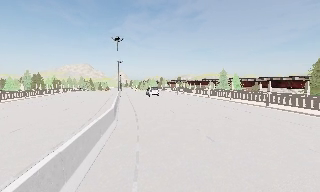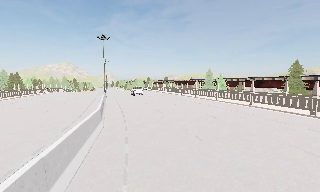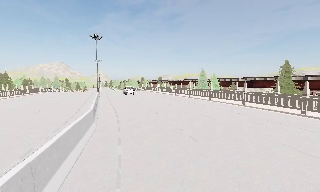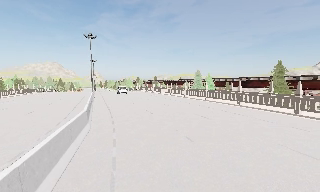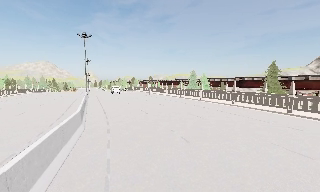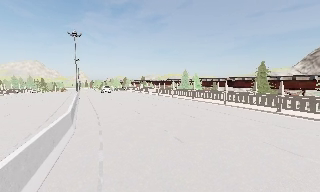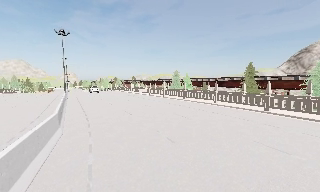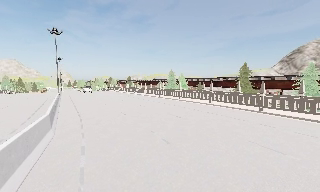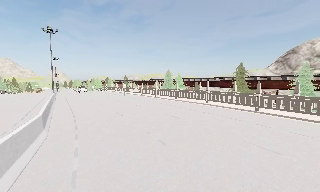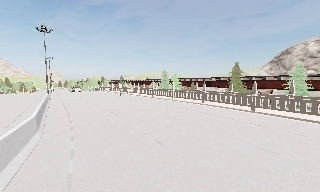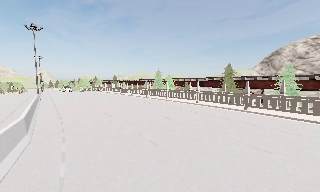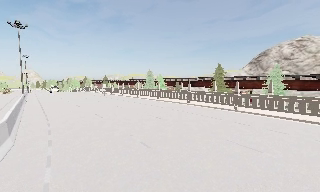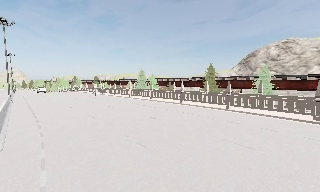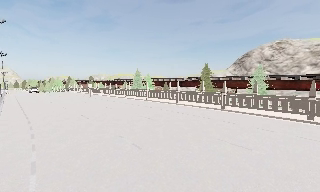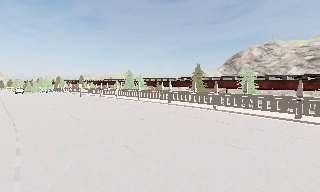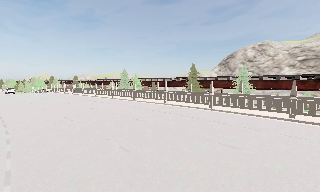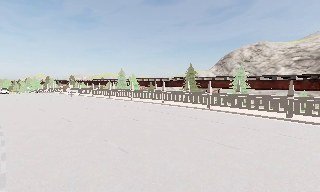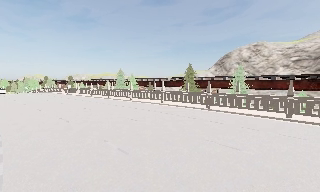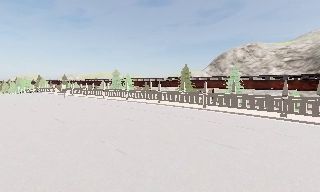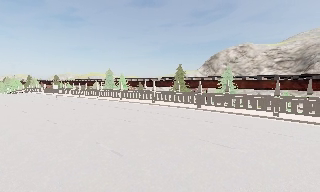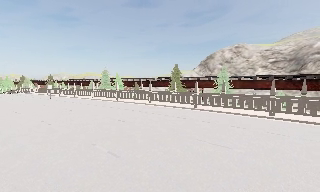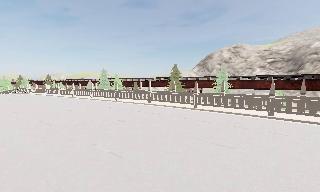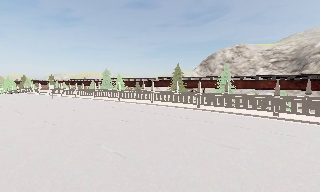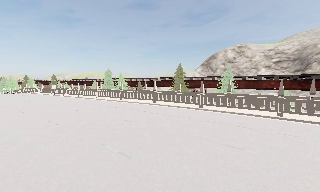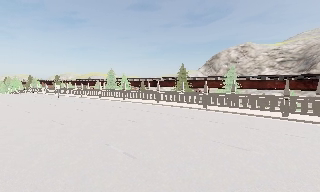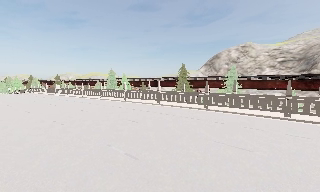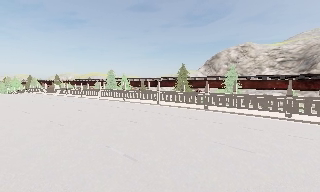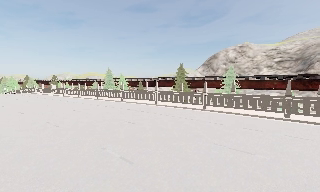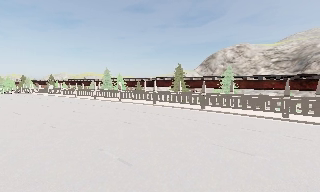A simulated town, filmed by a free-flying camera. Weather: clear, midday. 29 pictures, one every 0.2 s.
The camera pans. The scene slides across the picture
to the left.
The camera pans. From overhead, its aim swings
clockwise.
0.0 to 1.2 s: The camera pans to its right, which is clockwise from overhead, by about 15 degrees. It travels forward, about 0.5 m, so what stands in front looms larger.
1.2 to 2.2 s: The camera travels forward, about 0.5 m, so what stands in front looms larger.
2.2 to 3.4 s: The camera pans to its right, which is clockwise from overhead, by about 10 degrees.
3.4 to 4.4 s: The camera travels to its left, about 0.5 m.
4.4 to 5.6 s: The camera travels forward, about 0.5 m, so what stands in front looms larger.
The film runs forward here.
